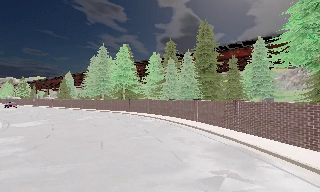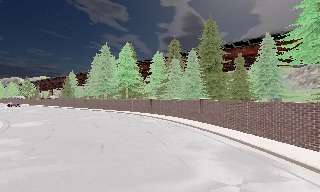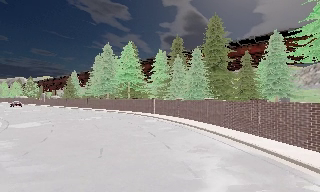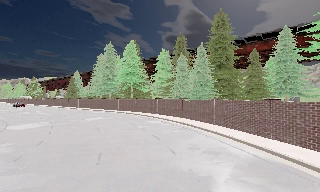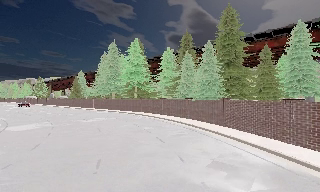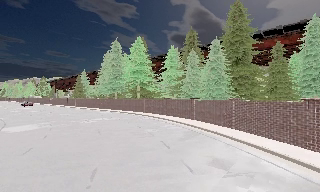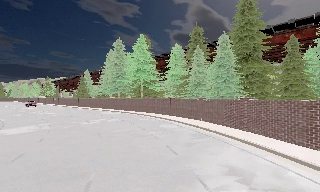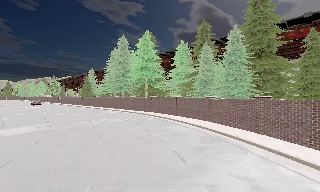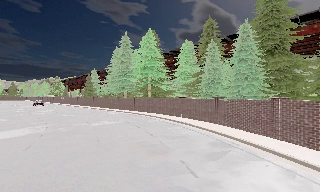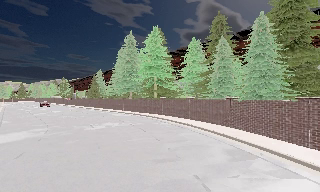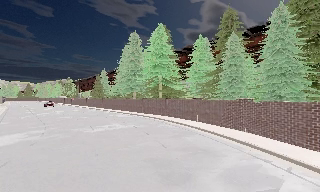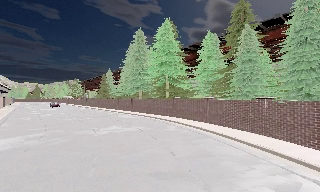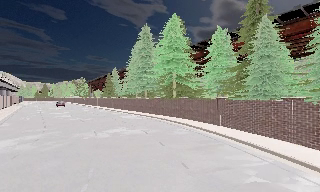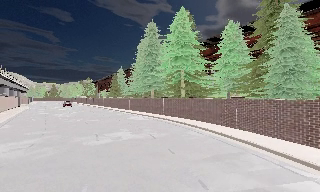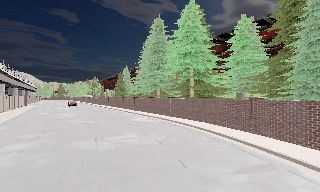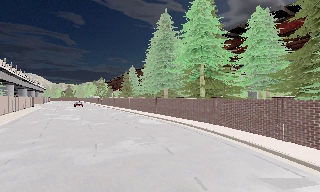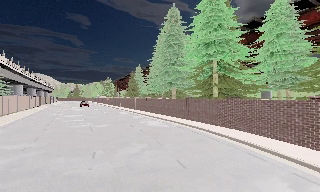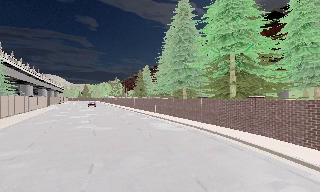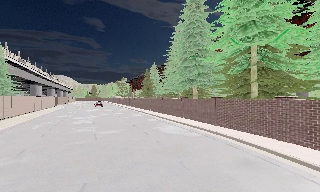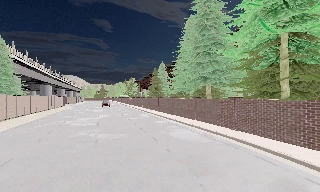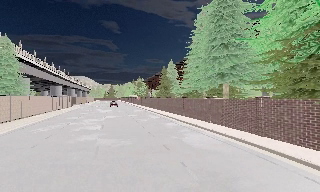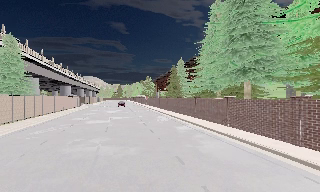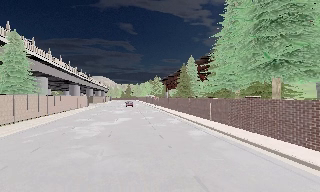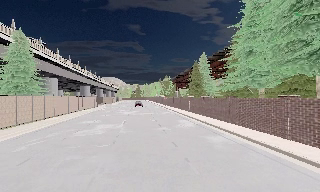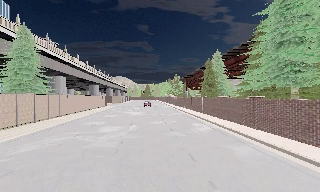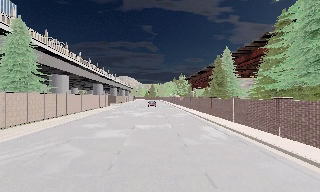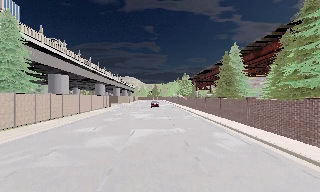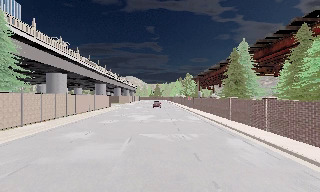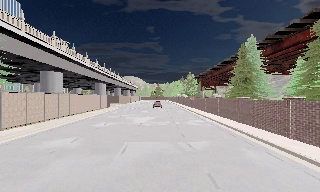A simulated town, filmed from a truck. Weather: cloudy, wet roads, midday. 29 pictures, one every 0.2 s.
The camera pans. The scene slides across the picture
to the right.
The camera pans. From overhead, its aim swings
counterclockwise.
0.0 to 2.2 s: The camera swings to its left by about 15 degrees, and the scene slides to the right. It travels forward, about 11 m, so what stands in front looms larger. It gains speed.
2.2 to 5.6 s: The scene slides to the right, as the camera pans about 40 degrees to its left. It travels forward, about 30 m.
The film runs forward here.
